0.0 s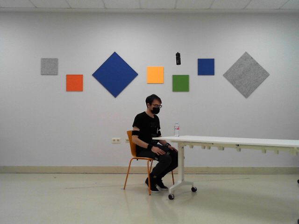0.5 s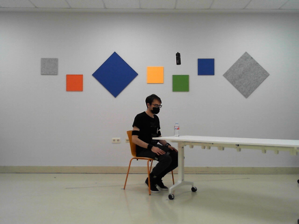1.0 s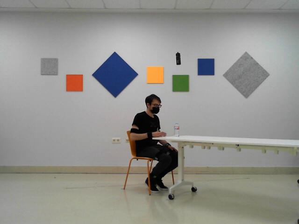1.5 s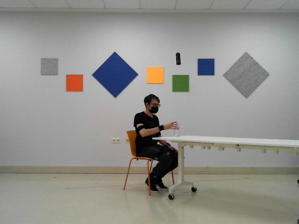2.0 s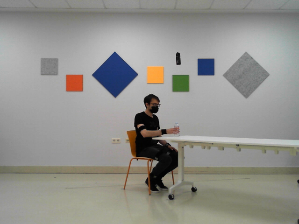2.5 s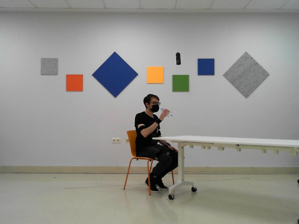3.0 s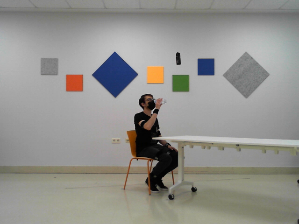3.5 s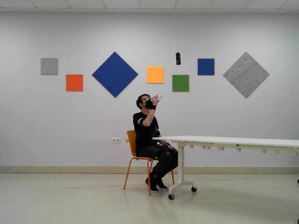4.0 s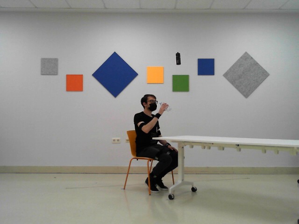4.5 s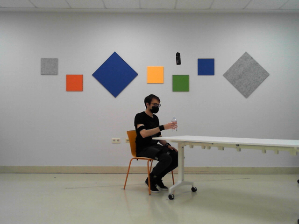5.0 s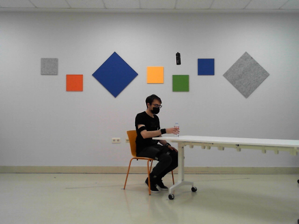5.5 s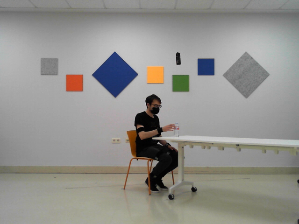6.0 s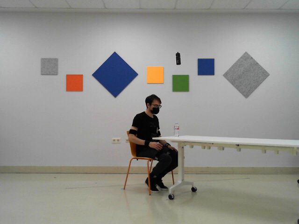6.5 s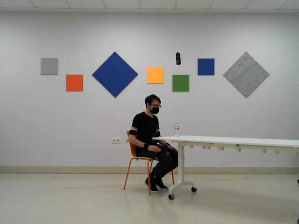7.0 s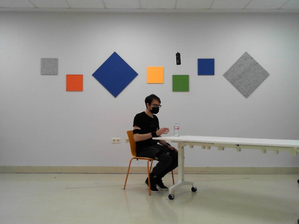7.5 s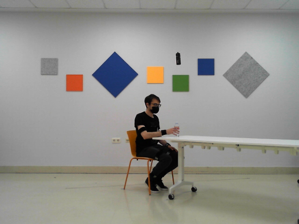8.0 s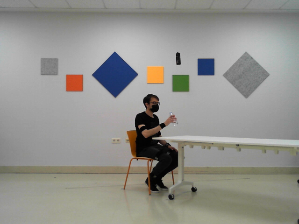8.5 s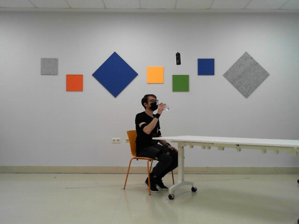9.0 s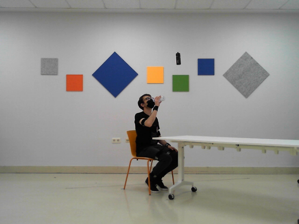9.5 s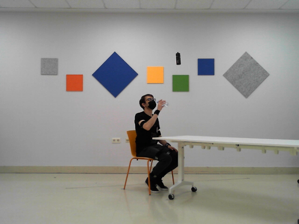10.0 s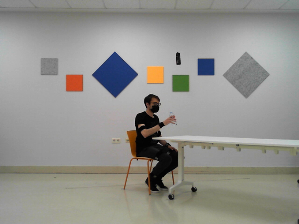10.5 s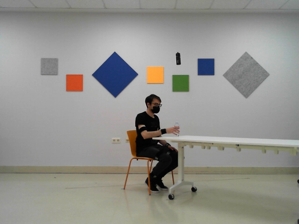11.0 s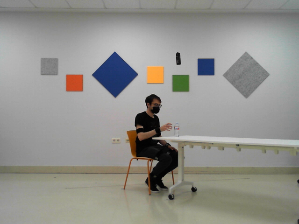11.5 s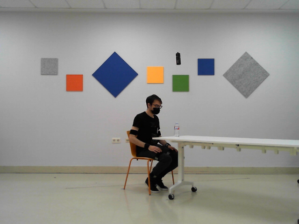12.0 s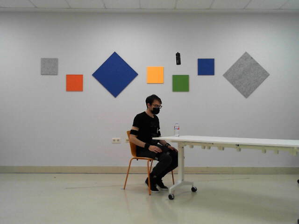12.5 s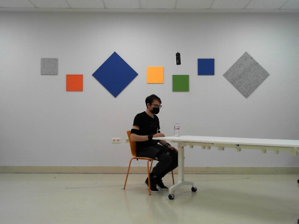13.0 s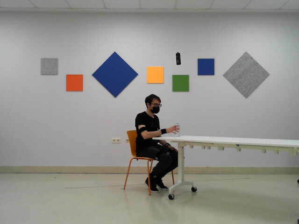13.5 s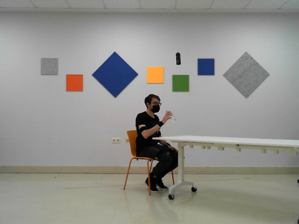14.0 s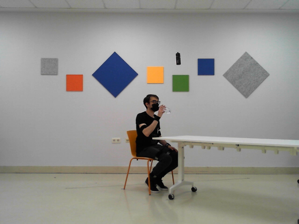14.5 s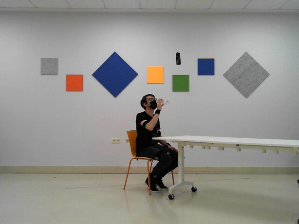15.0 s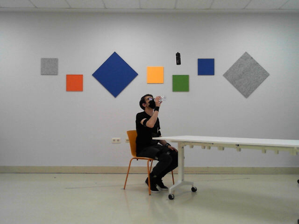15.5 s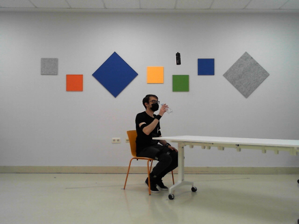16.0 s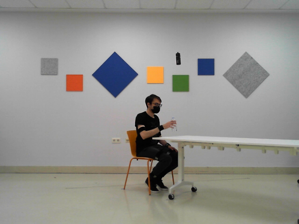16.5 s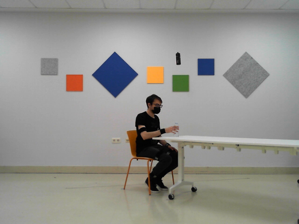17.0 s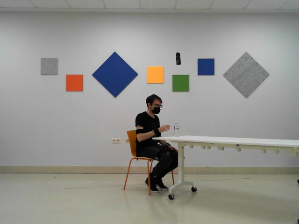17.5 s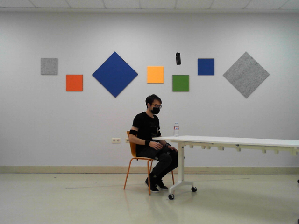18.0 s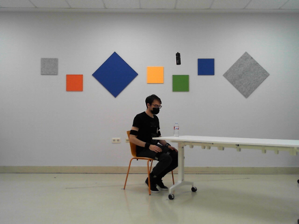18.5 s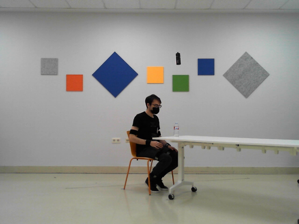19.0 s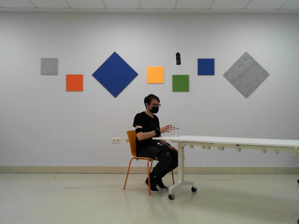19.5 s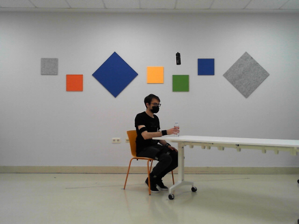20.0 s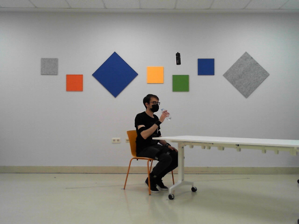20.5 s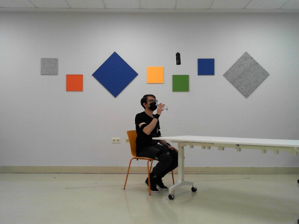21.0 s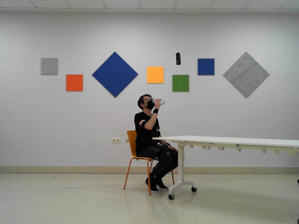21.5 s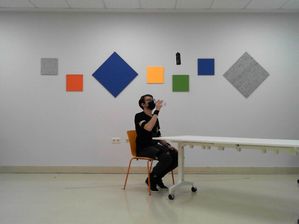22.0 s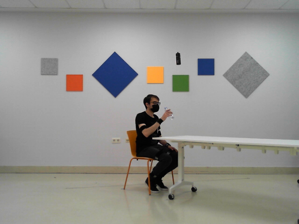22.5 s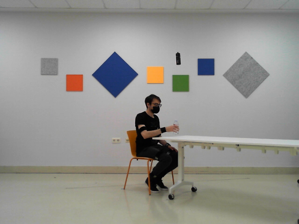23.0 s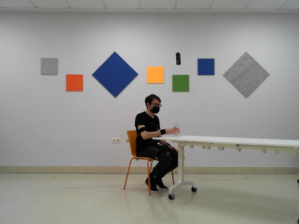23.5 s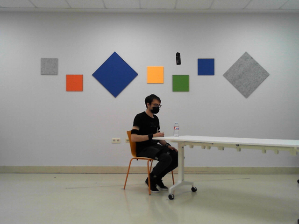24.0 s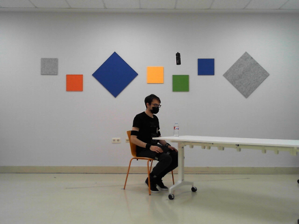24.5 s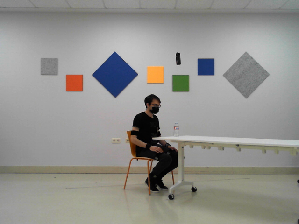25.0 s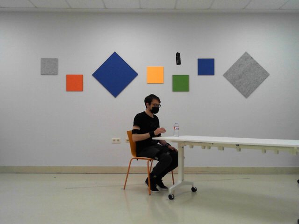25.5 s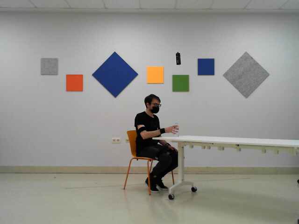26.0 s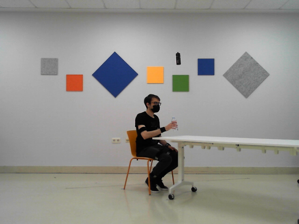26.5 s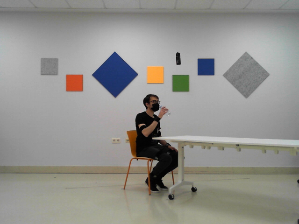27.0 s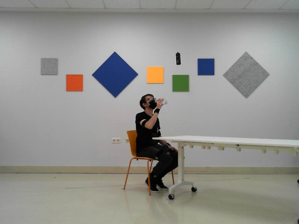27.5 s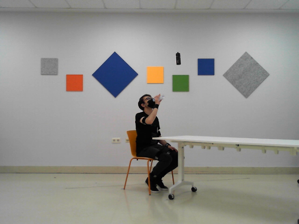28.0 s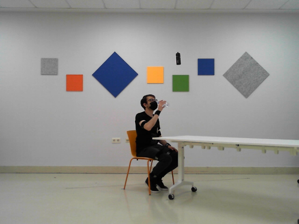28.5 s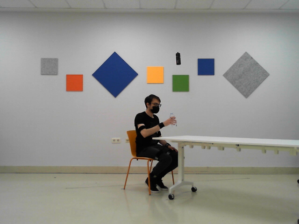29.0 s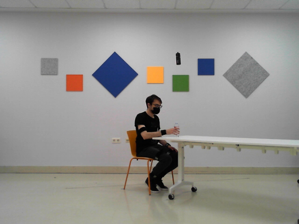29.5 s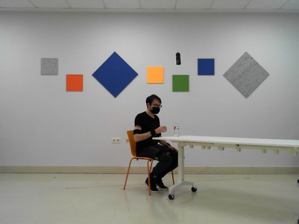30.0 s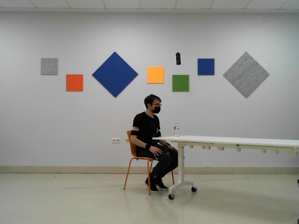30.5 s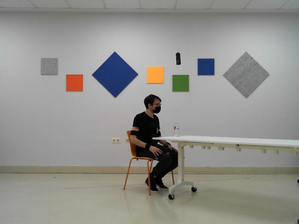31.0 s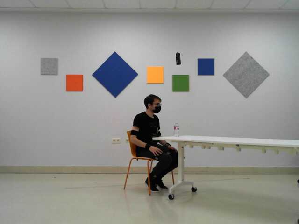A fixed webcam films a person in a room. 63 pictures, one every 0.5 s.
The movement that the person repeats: Drink from a bottle, right hand.
